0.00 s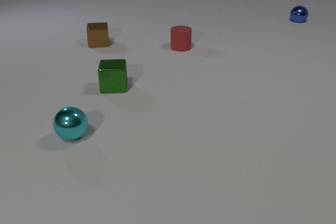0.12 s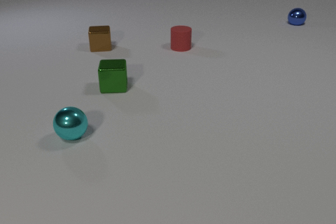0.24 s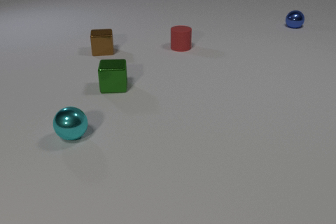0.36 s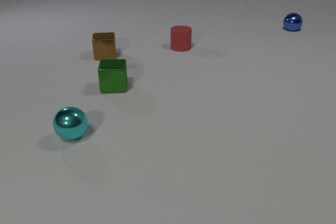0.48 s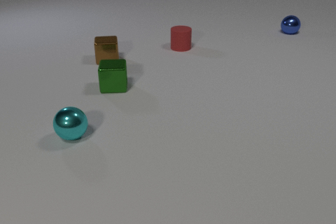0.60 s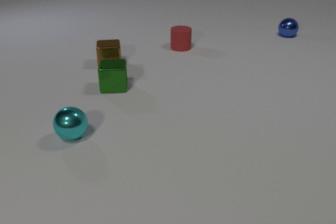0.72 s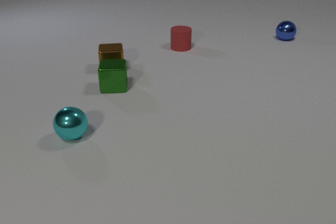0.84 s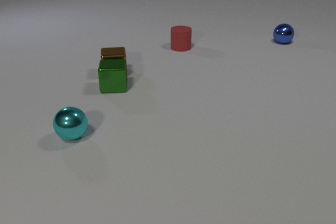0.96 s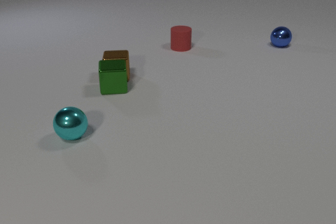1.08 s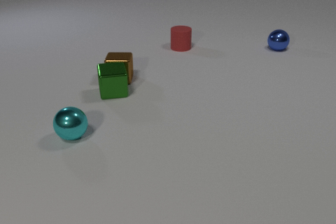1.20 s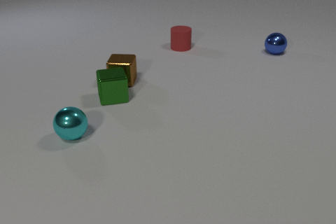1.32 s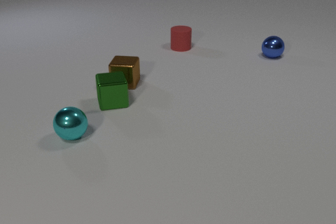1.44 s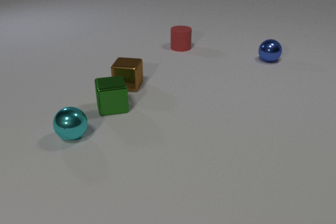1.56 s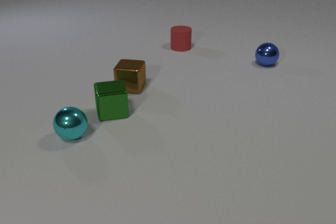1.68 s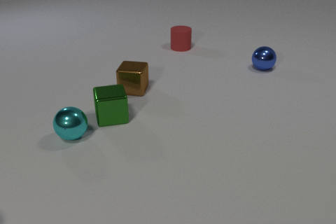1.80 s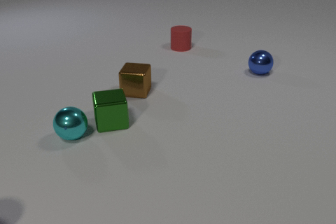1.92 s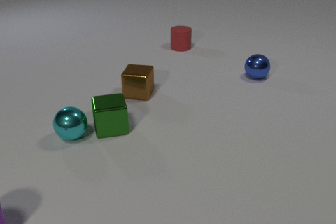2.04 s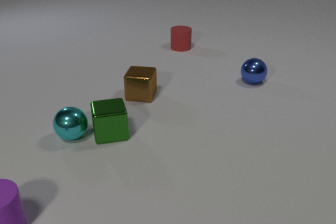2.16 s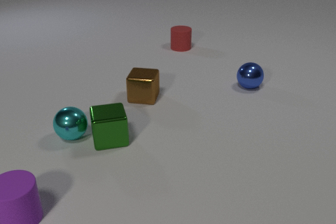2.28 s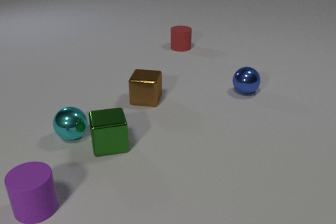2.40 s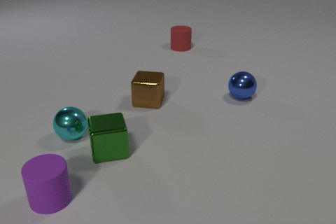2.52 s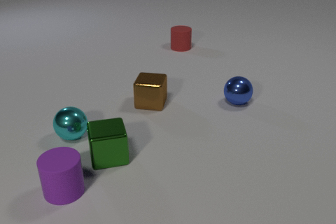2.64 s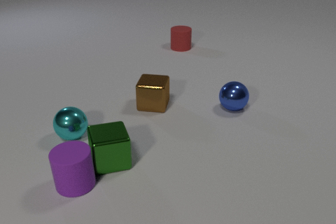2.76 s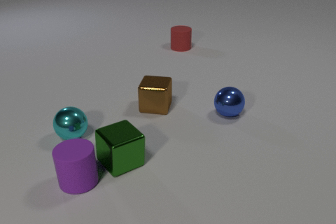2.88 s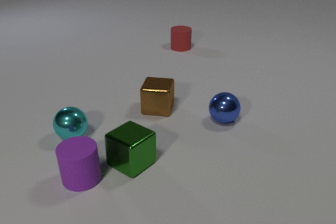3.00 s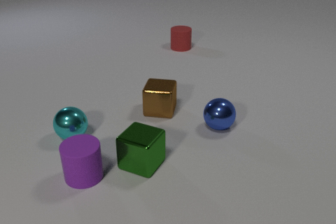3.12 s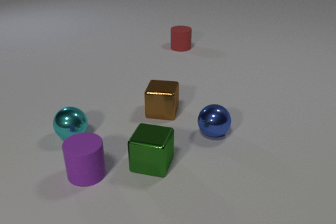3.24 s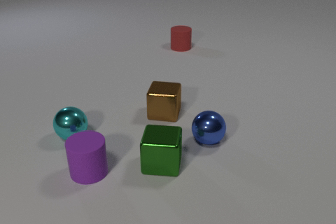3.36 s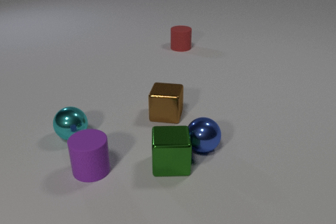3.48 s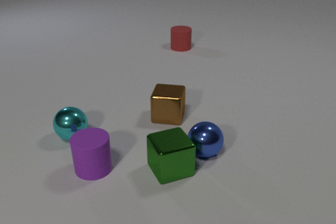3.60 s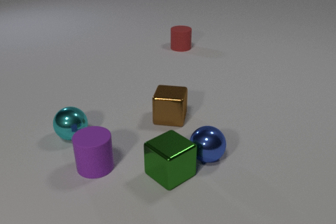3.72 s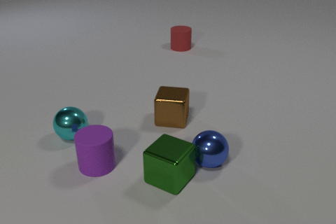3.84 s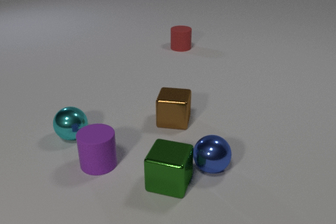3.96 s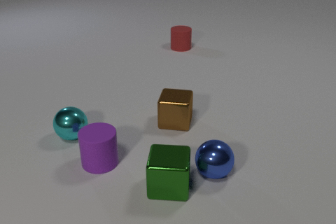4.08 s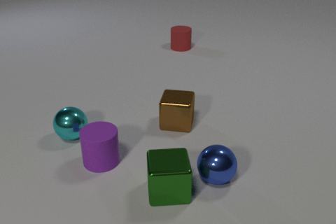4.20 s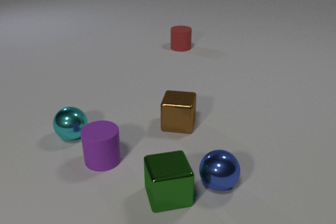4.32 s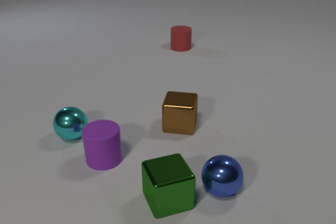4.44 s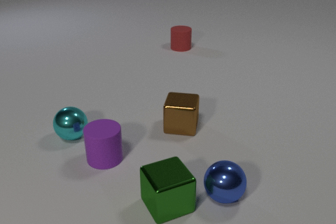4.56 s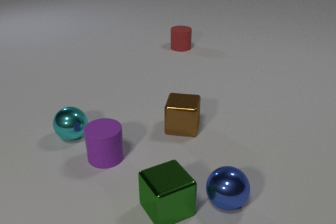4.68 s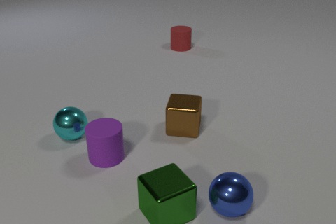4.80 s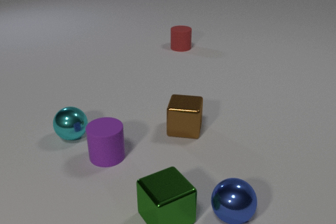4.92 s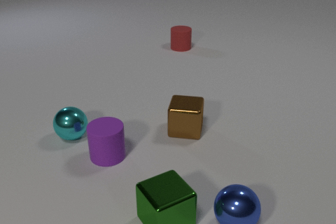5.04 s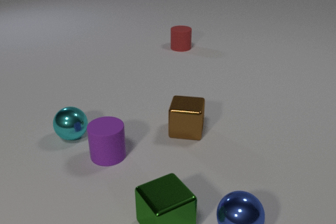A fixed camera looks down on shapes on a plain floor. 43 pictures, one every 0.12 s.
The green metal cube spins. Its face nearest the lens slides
to the right.
The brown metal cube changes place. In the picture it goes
toward the camera.
0.00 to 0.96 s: The brown metal cube slides toward the camera. The blue metal sphere rolls toward the camera. The brown metal cube and the green metal cube collide.
0.96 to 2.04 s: The brown metal cube slides toward the camera and to the right. The green metal cube slides toward the camera. The purple rubber cylinder comes in at the left edge, slides to the right. The blue metal sphere rolls toward the camera.
2.04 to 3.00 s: The brown metal cube slides toward the camera and to the right. The green metal cube slides toward the camera and to the right, spins counterclockwise seen from above by about 45 degrees, its near face sliding to the right. The purple rubber cylinder slides to the right and away from the camera. The blue metal sphere rolls toward the camera. The green metal cube and the purple rubber cylinder collide.
3.00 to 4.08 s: The brown metal cube slides toward the camera and to the right. The green metal cube slides toward the camera and to the right, spins so that its near face slides to the right, counterclockwise seen from above. The purple rubber cylinder slides away from the camera and to the right. The blue metal sphere rolls toward the camera. The green metal cube and the blue metal sphere collide.
4.08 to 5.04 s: The brown metal cube slides toward the camera and to the right. The green metal cube slides toward the camera, spins counterclockwise seen from above by about 30 degrees, its near face sliding to the right. The purple rubber cylinder slides away from the camera. The blue metal sphere rolls toward the camera.
What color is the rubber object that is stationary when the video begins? red.
How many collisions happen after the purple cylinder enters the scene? 2.
What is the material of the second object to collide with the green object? rubber.
